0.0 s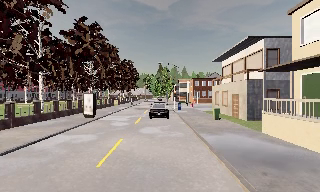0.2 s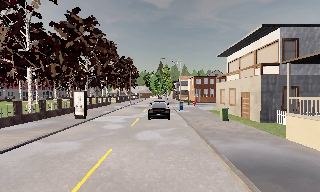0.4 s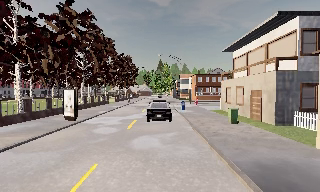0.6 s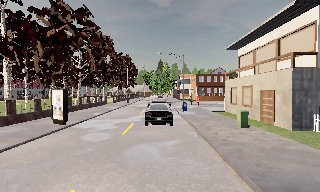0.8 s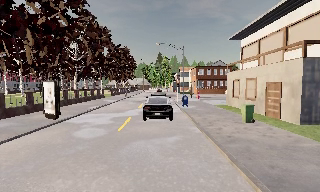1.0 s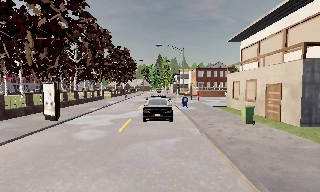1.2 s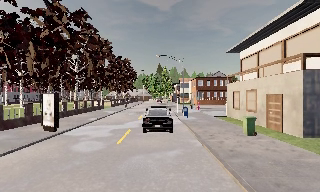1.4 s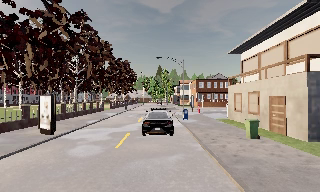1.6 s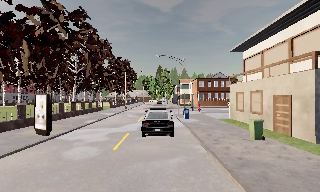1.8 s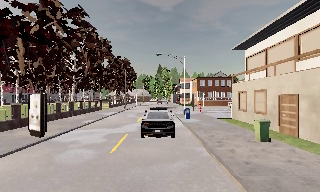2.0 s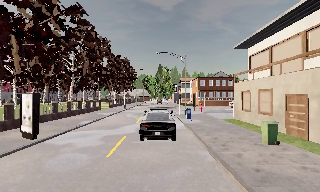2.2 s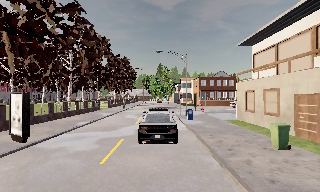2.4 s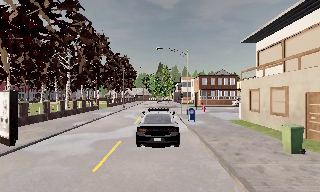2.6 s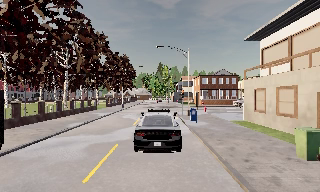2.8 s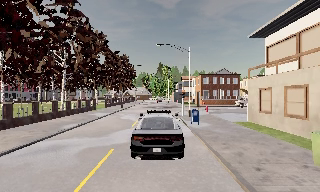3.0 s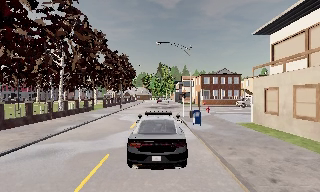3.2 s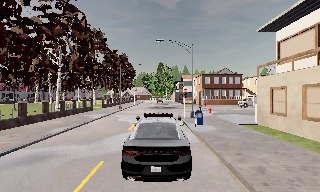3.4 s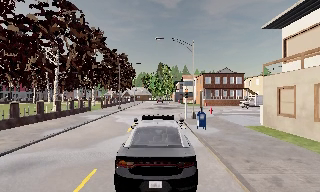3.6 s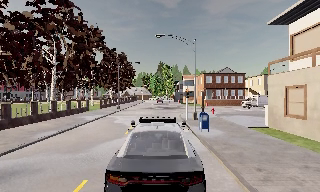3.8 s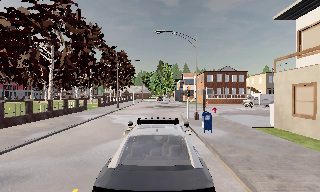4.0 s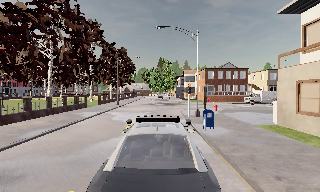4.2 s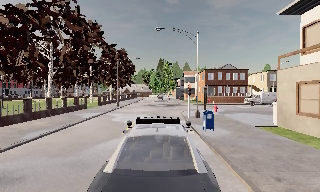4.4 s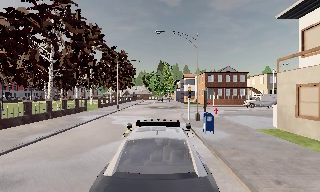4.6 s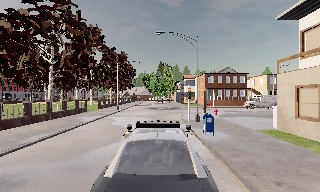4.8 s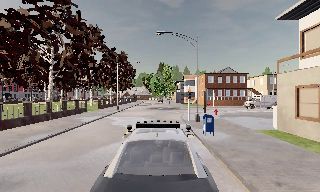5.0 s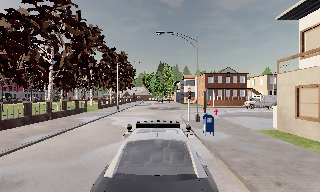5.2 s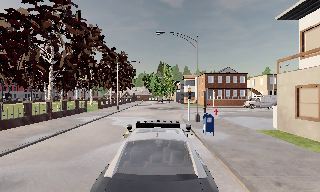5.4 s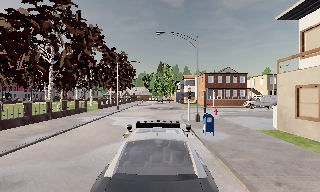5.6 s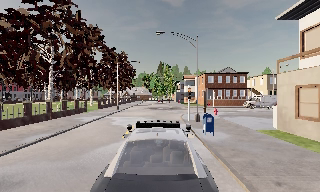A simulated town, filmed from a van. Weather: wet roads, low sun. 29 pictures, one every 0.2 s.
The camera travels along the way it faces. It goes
forward.
0.0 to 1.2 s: The camera travels forward, about 6 m, so what stands in front looms larger. It loses speed.
1.2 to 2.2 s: The camera travels forward, about 2.5 m, so what stands in front looms larger. It gains speed.
2.2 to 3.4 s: The camera travels forward, about 4 m, so what stands in front looms larger.
3.4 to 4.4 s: The camera travels forward, about 1.5 m, so what stands in front looms larger. It loses speed.
4.4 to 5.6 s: The camera keeps its place and its aim.
The film runs forward here.
